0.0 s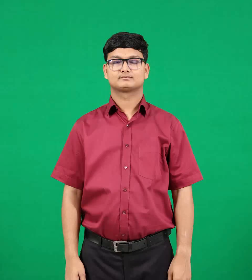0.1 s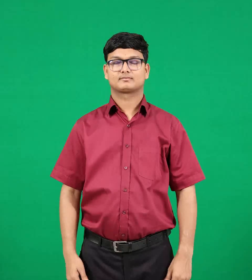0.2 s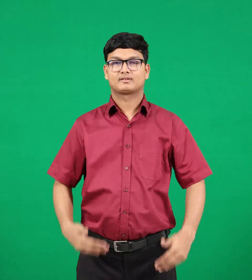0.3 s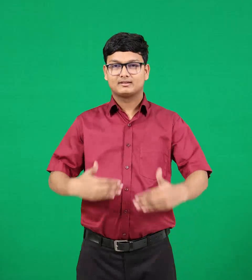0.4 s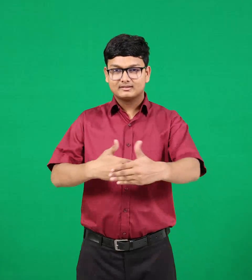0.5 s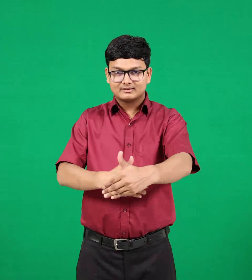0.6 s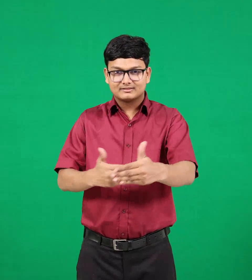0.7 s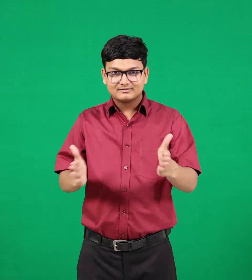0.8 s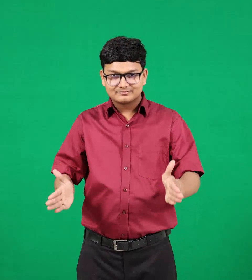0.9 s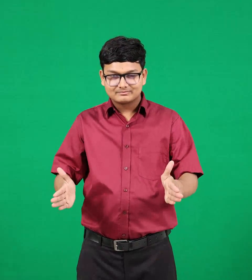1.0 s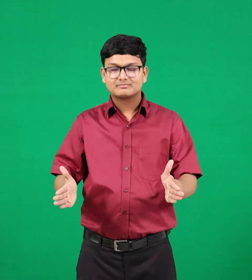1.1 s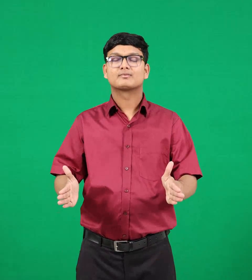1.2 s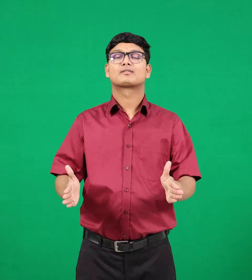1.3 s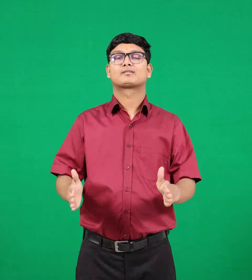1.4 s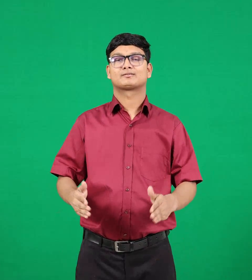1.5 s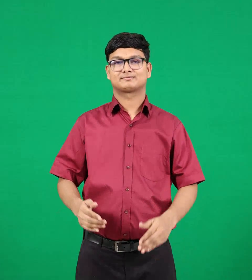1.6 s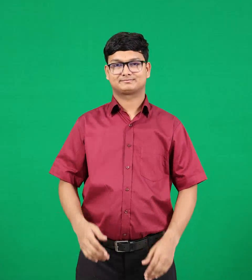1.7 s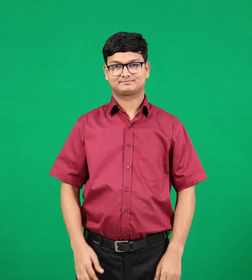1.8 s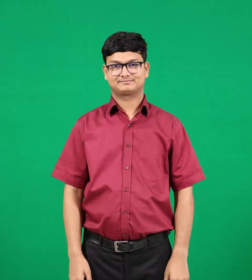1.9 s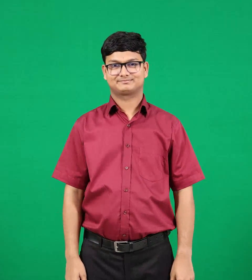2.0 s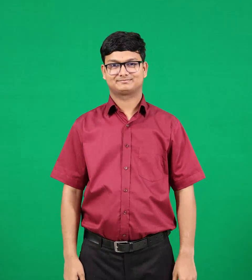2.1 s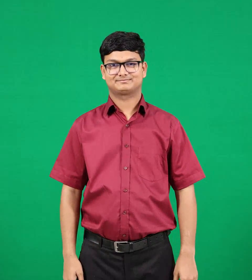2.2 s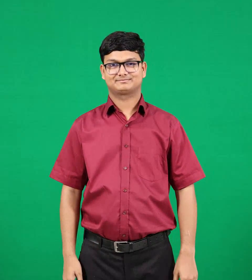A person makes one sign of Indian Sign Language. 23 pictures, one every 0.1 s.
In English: box
